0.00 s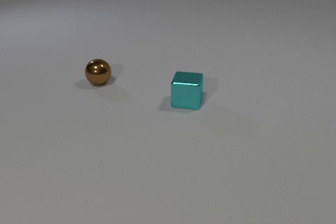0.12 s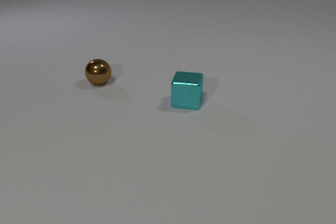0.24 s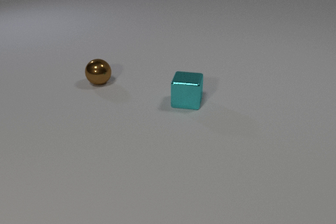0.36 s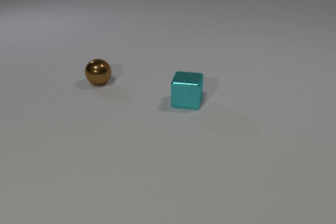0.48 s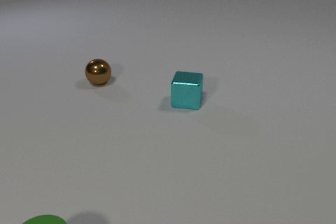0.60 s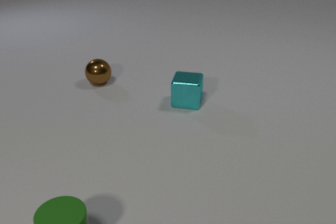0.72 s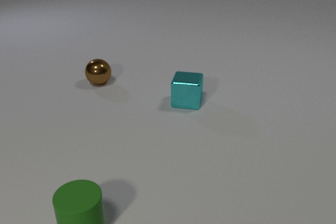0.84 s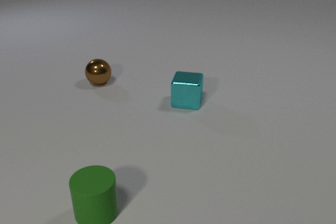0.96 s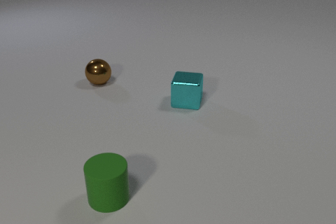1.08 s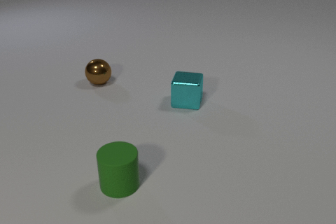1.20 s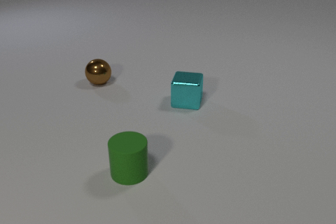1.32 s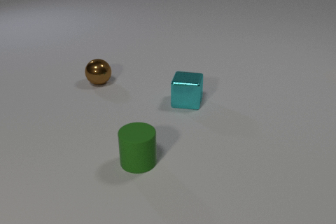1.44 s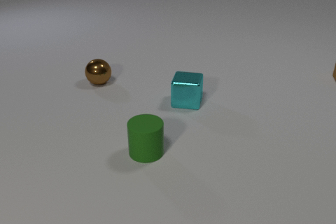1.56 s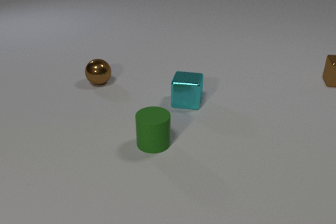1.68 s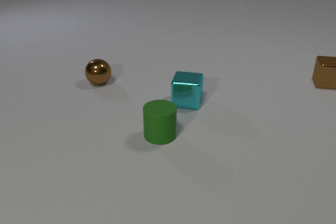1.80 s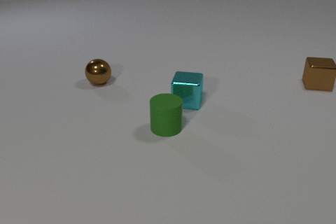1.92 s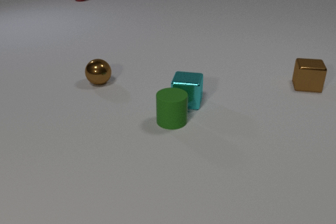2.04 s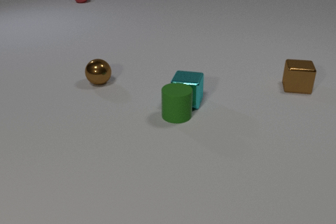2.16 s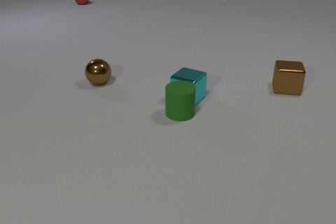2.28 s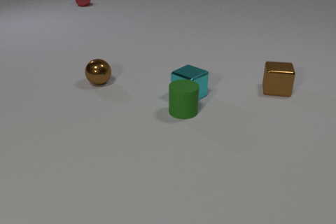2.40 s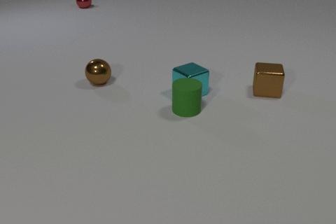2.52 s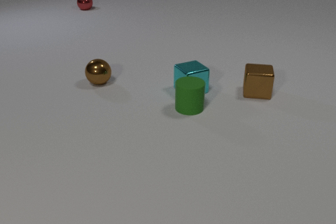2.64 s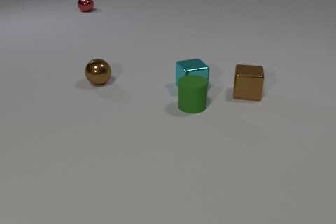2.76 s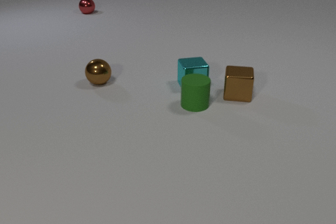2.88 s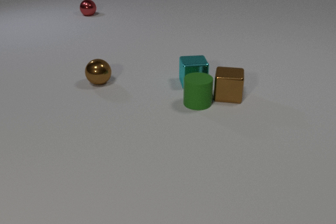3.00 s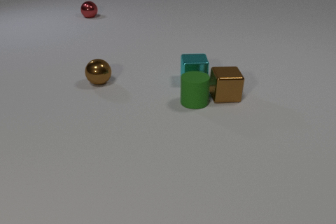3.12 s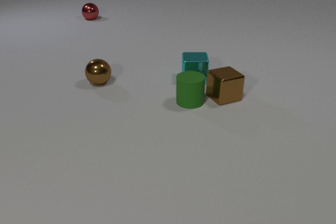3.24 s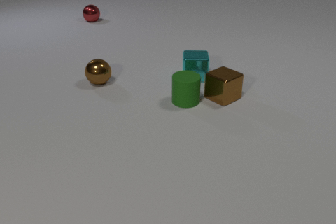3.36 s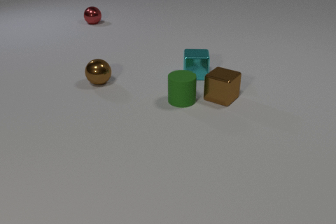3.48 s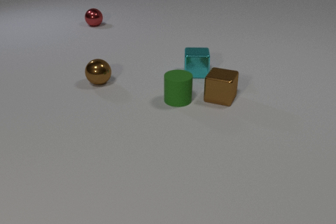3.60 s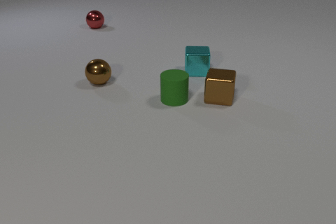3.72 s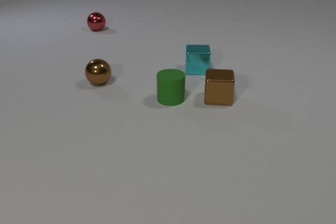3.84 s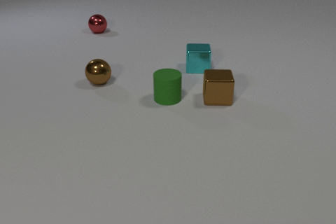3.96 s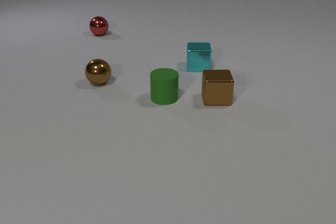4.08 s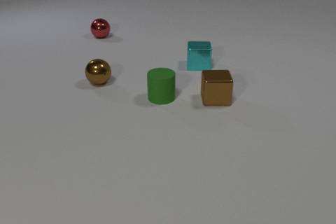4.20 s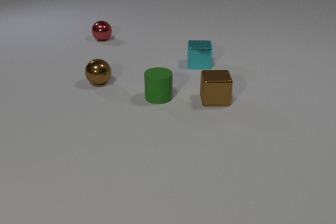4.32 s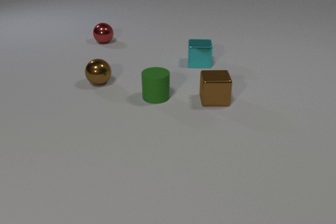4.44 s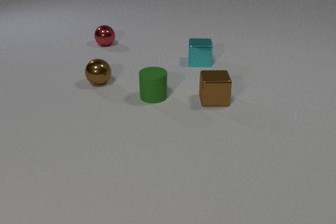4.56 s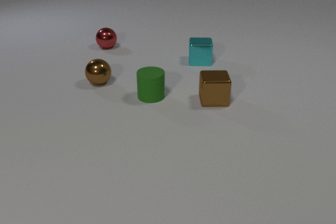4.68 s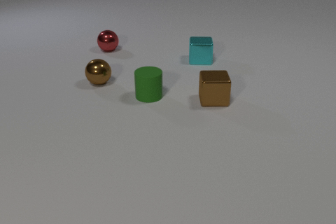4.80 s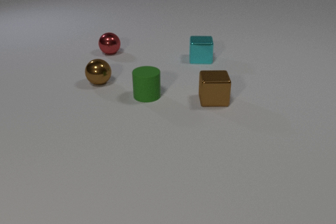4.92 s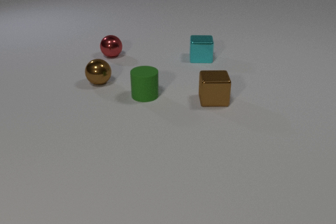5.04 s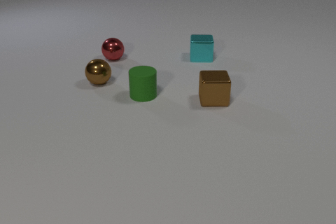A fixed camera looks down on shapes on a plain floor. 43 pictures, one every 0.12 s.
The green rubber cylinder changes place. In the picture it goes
away from the camera.
The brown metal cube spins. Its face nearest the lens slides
to the right.
0.00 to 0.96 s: The green rubber cylinder comes in at the bottom edge, slides away from the camera and to the right.
0.96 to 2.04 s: The green rubber cylinder slides away from the camera and to the right. The brown metal cube comes in at the right edge, slides to the left and toward the camera. The red metal sphere comes in at the top edge, rolls toward the camera. The green rubber cylinder and the cyan metal cube collide.
2.04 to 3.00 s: The green rubber cylinder slides away from the camera and to the right. The cyan metal cube slides away from the camera, spins so that its near face slides to the left, clockwise seen from above. The brown metal cube slides to the left and toward the camera. The red metal sphere rolls toward the camera. The green rubber cylinder and the brown metal cube collide.
3.00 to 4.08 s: The green rubber cylinder slides to the left. The cyan metal cube slides away from the camera. The brown metal cube slides to the left and toward the camera, spins so that its near face slides to the right, counterclockwise seen from above. The red metal sphere rolls toward the camera.
4.08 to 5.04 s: The green rubber cylinder slides to the left. The cyan metal cube slides away from the camera. The red metal sphere rolls toward the camera.
How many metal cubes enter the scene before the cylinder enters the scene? 0.
Are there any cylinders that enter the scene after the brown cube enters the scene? no.
Are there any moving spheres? yes.
